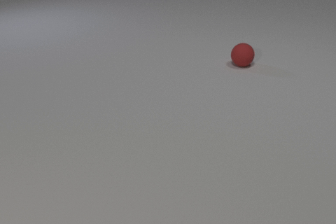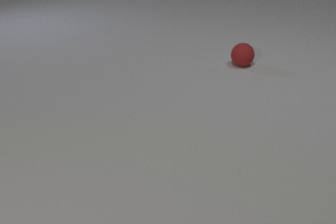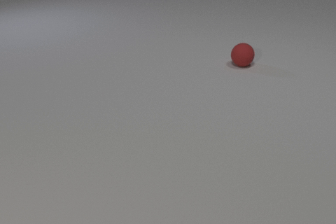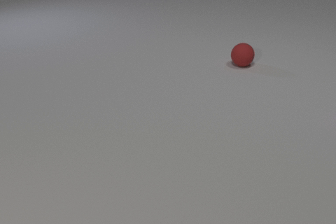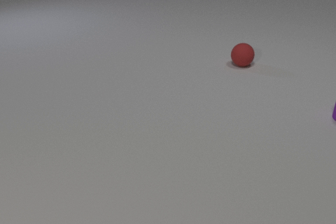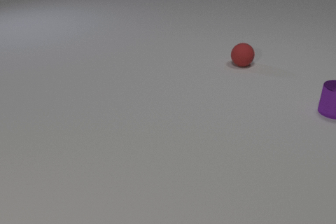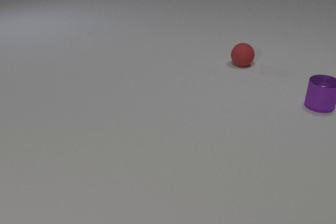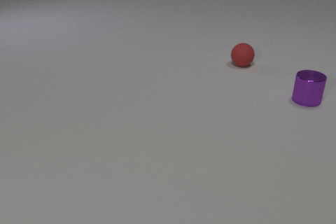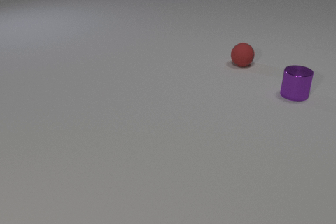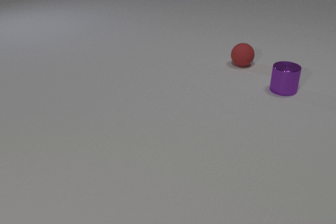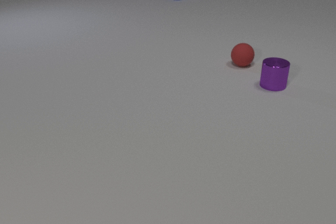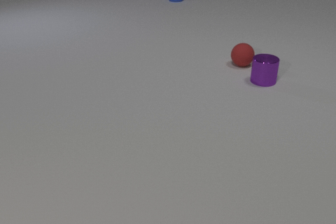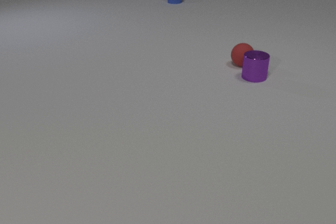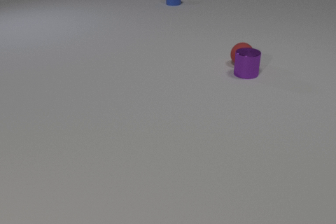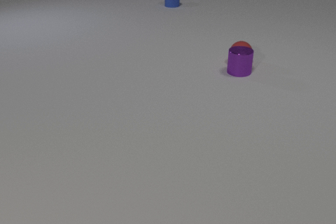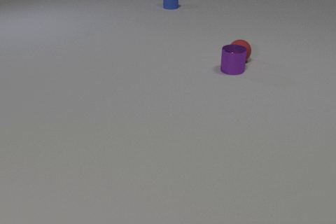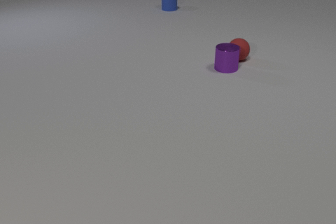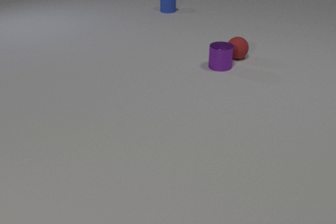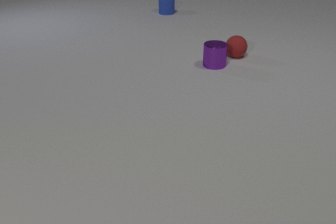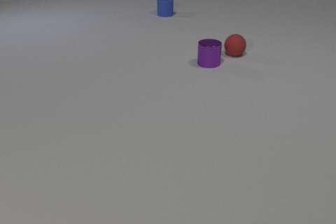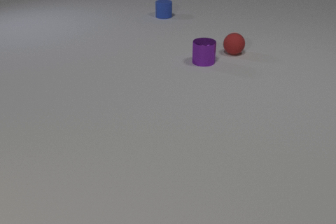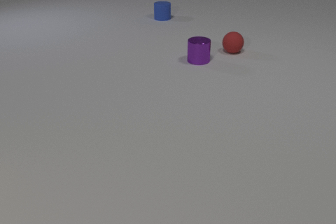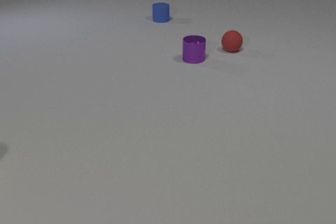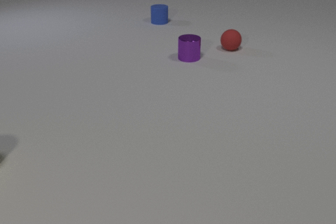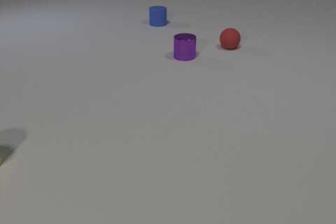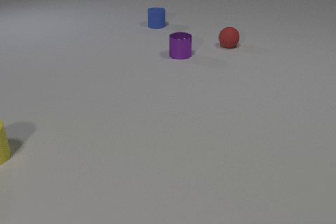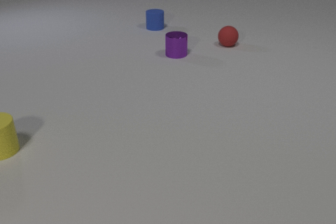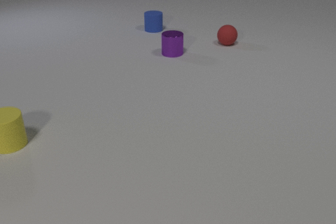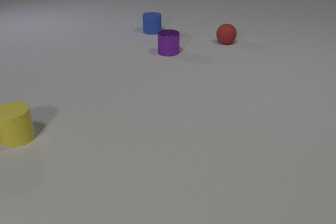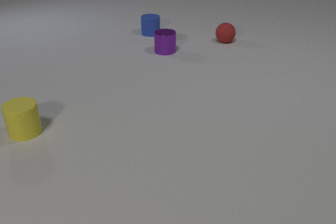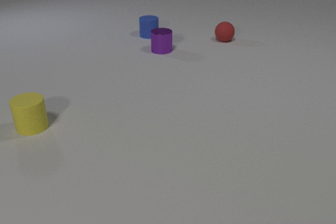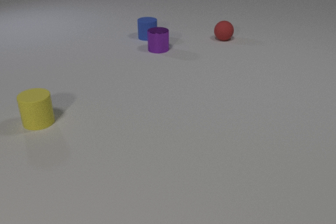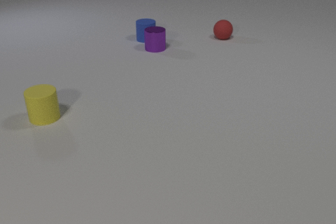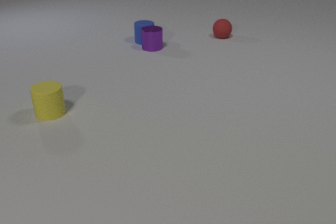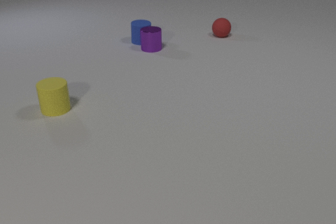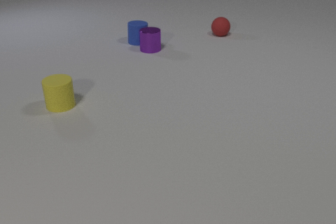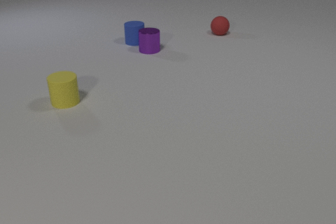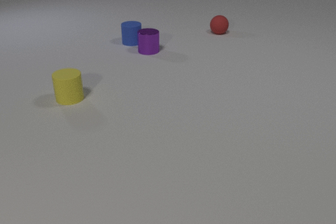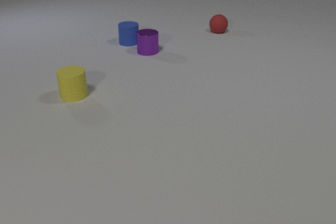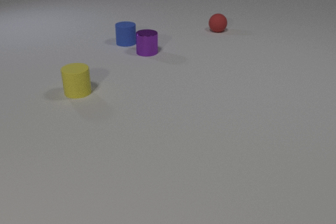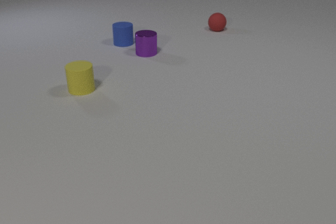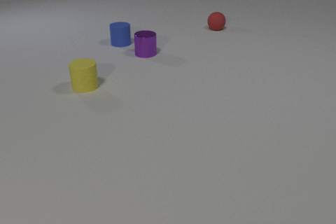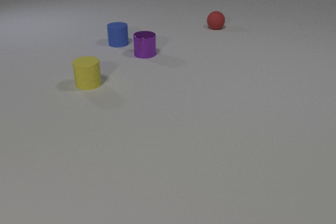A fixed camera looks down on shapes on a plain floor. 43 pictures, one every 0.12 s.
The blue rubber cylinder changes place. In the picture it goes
toward the camera.
The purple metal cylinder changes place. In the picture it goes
to the left.
0.00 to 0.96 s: The purple metal cylinder comes in at the right edge, slides to the left and away from the camera.
0.96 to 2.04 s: The purple metal cylinder slides to the left and away from the camera. The red rubber sphere rolls away from the camera. The blue rubber cylinder comes in at the top edge, slides toward the camera. The purple metal cylinder and the red rubber sphere collide.
2.04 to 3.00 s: The purple metal cylinder slides to the left and away from the camera. The red rubber sphere rolls away from the camera. The blue rubber cylinder slides toward the camera. The yellow rubber cylinder comes in at the left edge, slides to the right and away from the camera.
3.00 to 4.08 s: The purple metal cylinder slides to the left and away from the camera. The red rubber sphere rolls away from the camera. The blue rubber cylinder slides toward the camera. The yellow rubber cylinder slides away from the camera and to the right. The purple metal cylinder and the blue rubber cylinder collide.
4.08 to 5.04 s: The purple metal cylinder slides toward the camera. The red rubber sphere rolls away from the camera. The blue rubber cylinder slides to the left. The yellow rubber cylinder slides away from the camera and to the right.
How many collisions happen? 2.
What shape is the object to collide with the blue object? cylinder.
What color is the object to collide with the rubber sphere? purple.
